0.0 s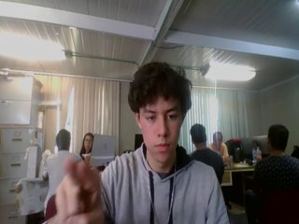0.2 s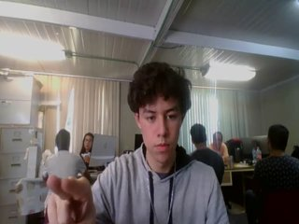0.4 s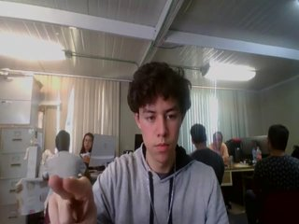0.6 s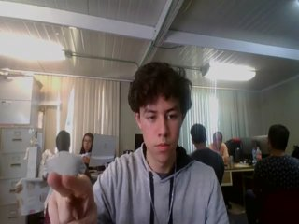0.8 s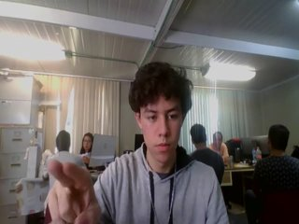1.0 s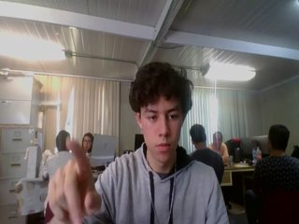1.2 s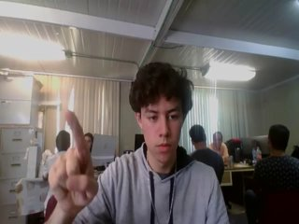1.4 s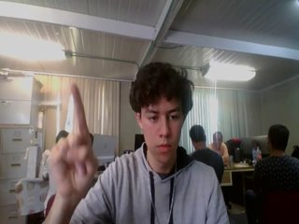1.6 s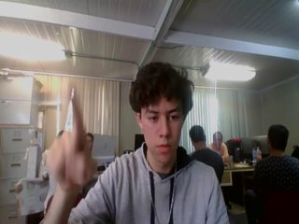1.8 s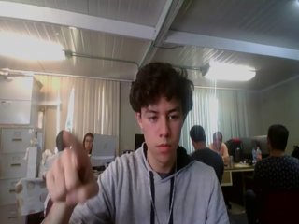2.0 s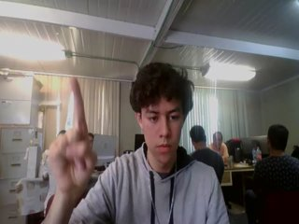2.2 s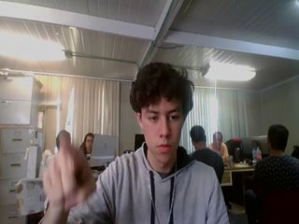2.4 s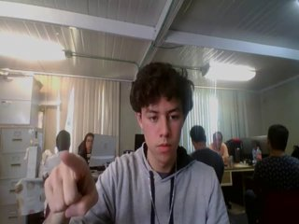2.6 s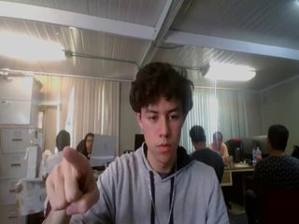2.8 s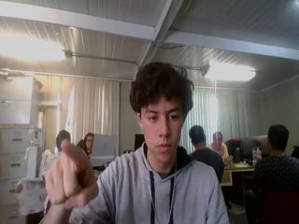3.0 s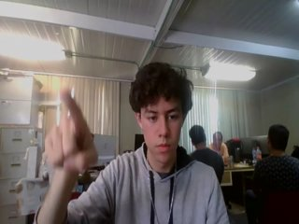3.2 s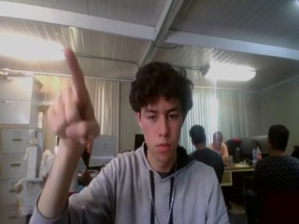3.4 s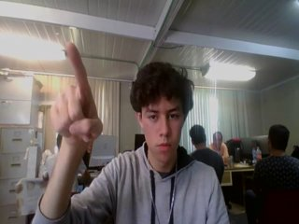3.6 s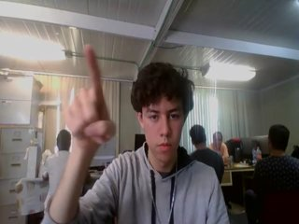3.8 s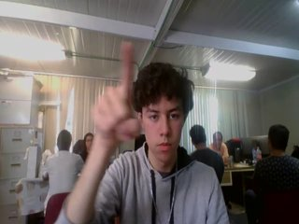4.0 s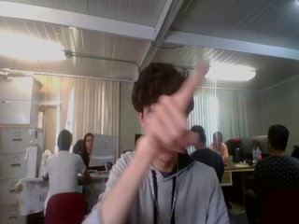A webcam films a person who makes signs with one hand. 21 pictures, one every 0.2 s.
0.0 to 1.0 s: Pointing with two fingers.
1.1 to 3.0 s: Double click with one finger.
3.1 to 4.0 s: Pointing with one finger.
